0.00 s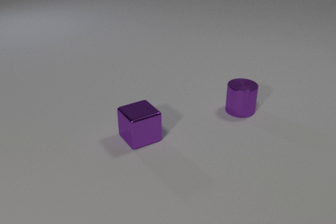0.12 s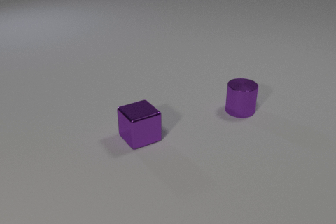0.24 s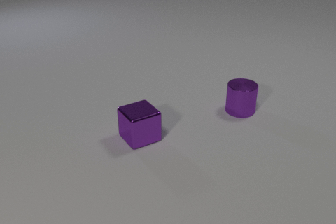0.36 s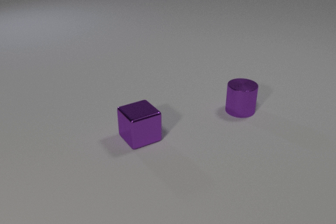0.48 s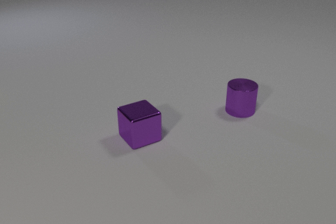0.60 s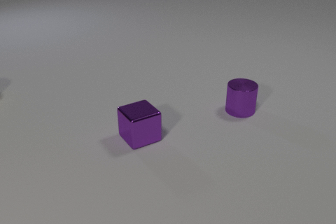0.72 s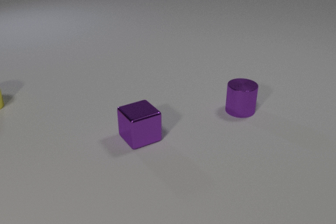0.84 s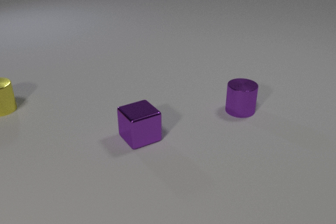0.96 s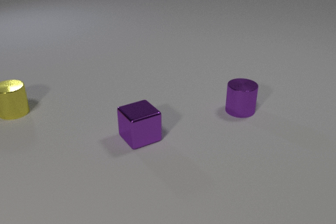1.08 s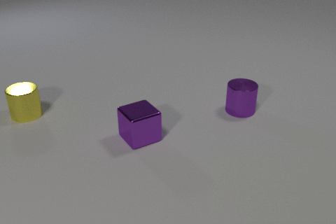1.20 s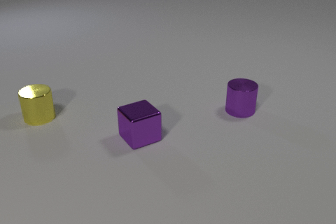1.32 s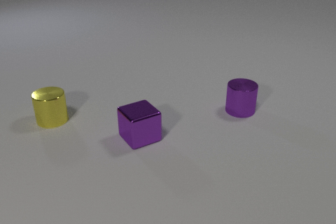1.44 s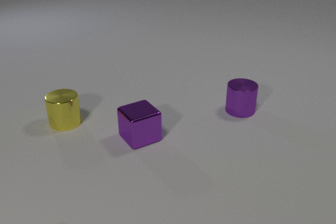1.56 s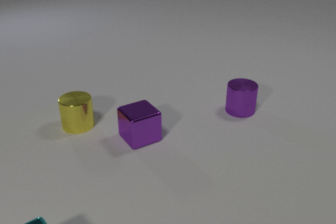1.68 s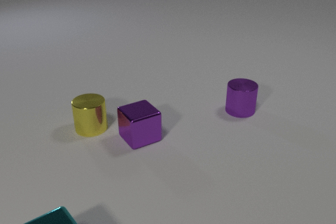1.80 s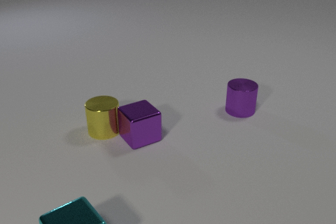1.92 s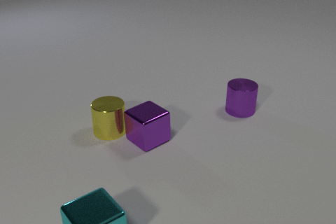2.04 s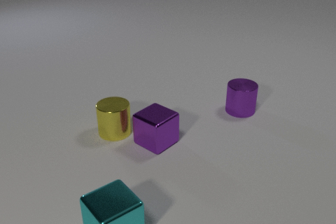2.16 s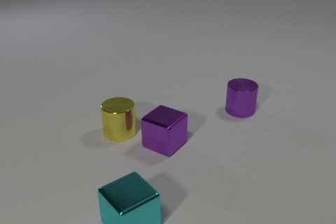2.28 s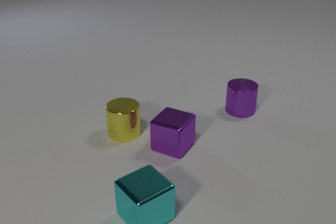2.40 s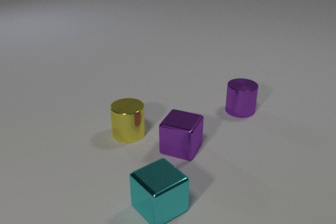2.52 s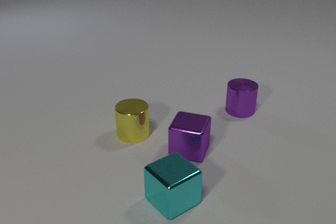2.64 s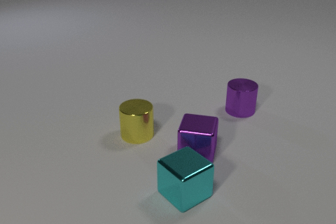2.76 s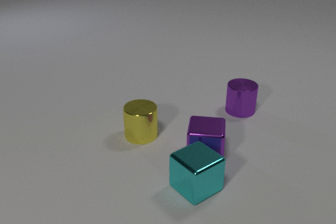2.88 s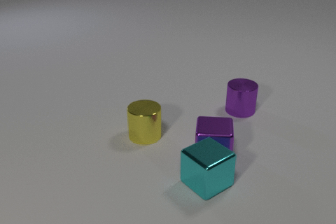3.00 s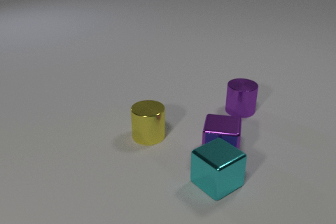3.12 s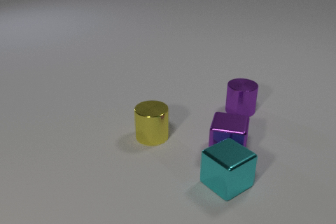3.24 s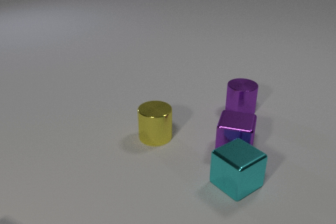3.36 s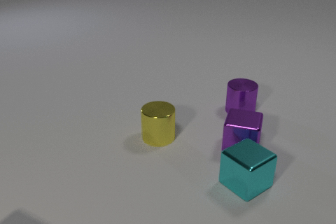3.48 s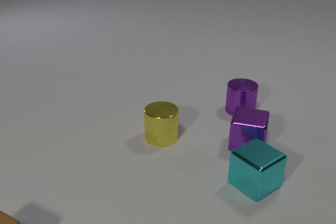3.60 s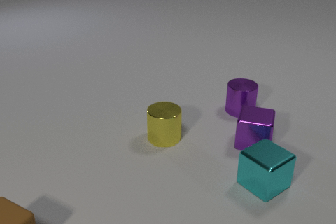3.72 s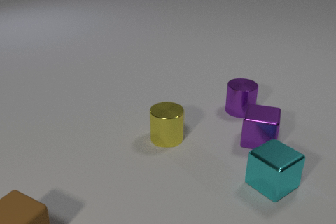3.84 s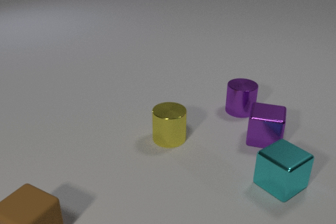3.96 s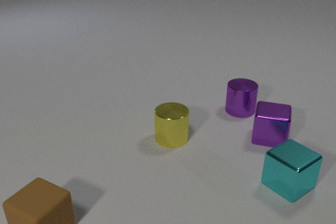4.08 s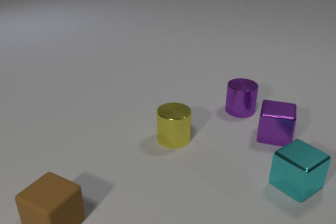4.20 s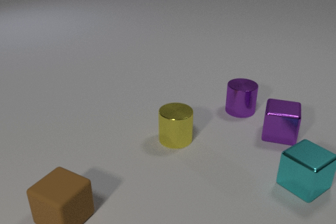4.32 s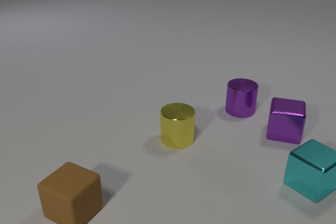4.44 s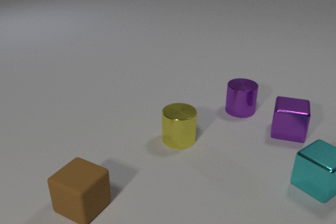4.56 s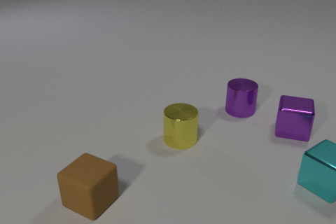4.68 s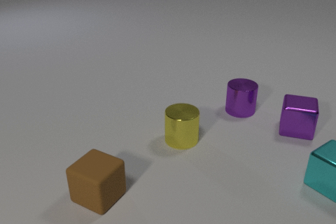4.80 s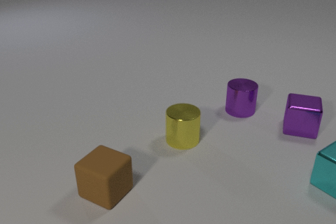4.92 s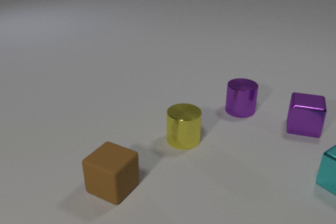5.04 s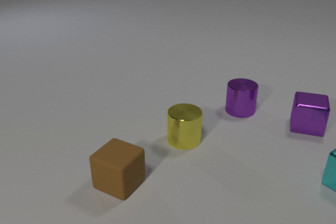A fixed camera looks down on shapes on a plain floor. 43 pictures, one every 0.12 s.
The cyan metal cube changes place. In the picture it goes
to the right.
The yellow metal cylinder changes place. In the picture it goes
to the right.
0.00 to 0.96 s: The yellow metal cylinder comes in at the left edge, slides to the right and toward the camera.
0.96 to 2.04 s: The yellow metal cylinder slides to the right and toward the camera. The purple metal cube slides to the right and toward the camera. The cyan metal cube comes in at the bottom edge, slides to the right and away from the camera. The yellow metal cylinder and the purple metal cube collide.
2.04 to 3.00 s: The yellow metal cylinder slides to the right. The purple metal cube slides to the right, spins so that its near face slides to the right, counterclockwise seen from above. The cyan metal cube slides to the right and away from the camera. The purple metal cube and the cyan metal cube collide.
3.00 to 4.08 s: The yellow metal cylinder slides to the right. The purple metal cube slides to the right and away from the camera. The cyan metal cube slides to the right. The brown rubber cube comes in at the bottom edge, slides to the right and away from the camera.
4.08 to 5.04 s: The yellow metal cylinder slides to the right. The purple metal cube slides to the right and away from the camera. The cyan metal cube slides to the right and away from the camera. The brown rubber cube slides to the right and away from the camera.
How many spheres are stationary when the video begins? 0.
How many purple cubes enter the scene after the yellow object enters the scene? 0.
What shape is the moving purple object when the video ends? cube.
